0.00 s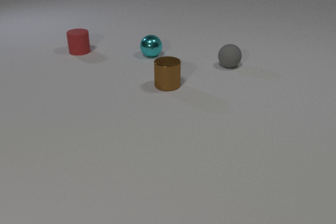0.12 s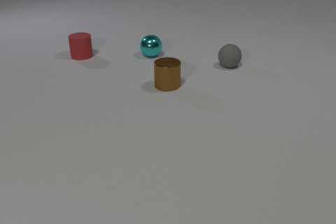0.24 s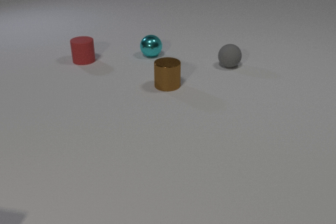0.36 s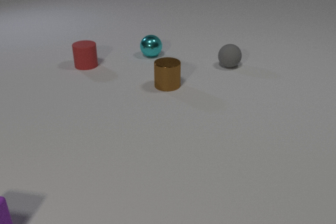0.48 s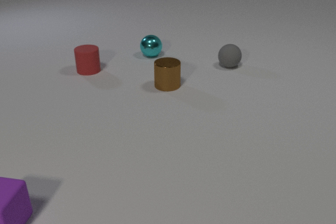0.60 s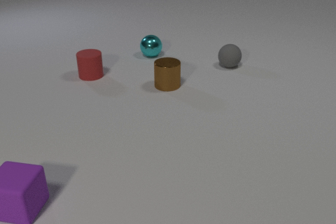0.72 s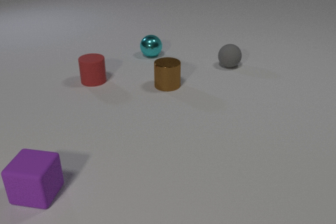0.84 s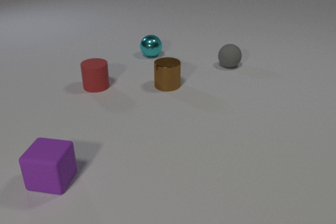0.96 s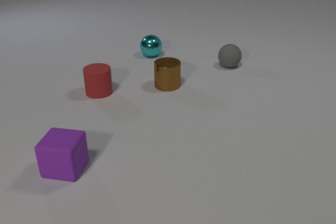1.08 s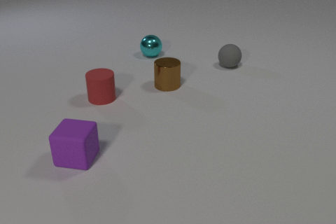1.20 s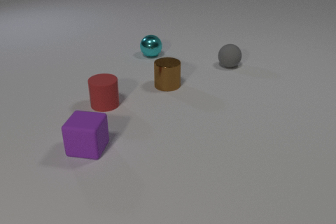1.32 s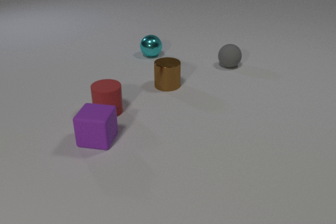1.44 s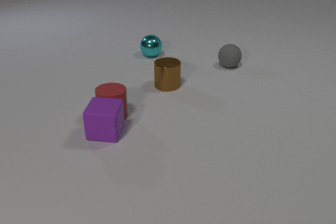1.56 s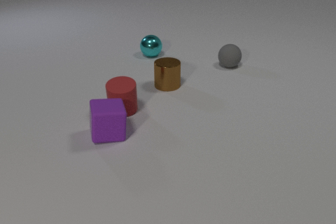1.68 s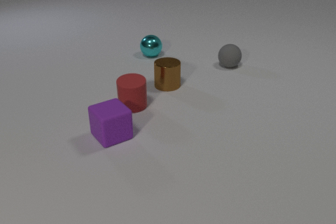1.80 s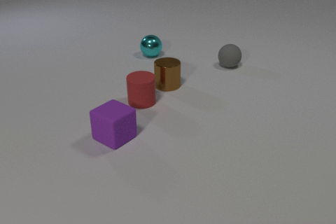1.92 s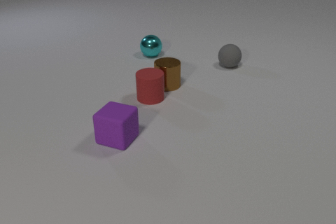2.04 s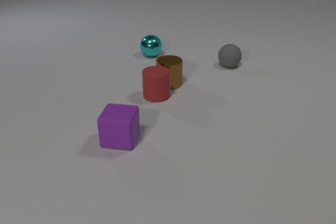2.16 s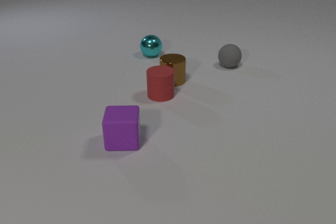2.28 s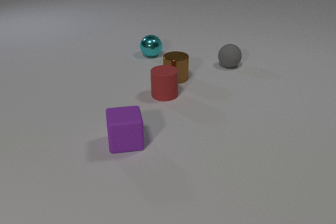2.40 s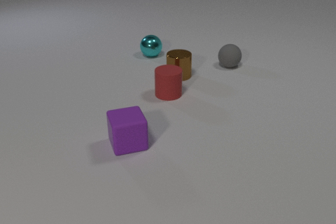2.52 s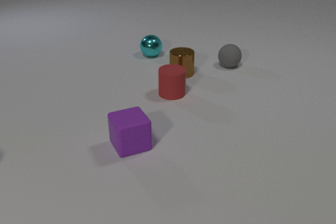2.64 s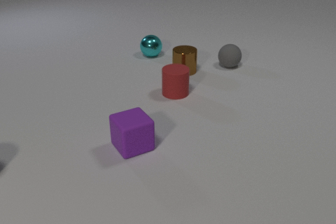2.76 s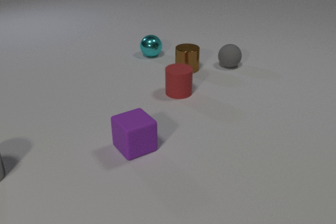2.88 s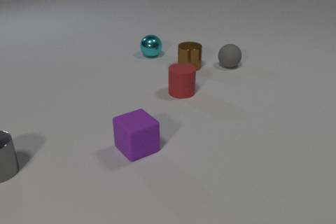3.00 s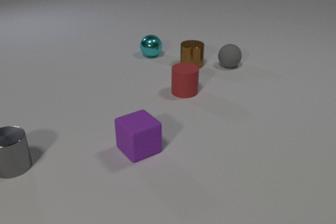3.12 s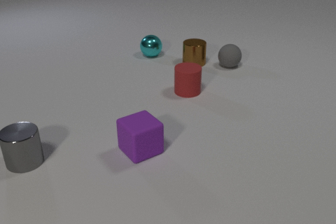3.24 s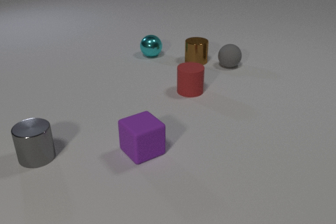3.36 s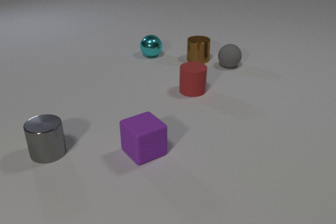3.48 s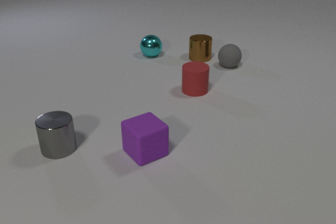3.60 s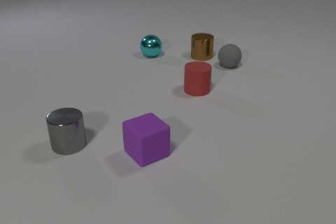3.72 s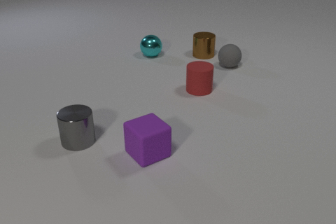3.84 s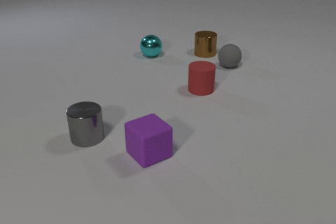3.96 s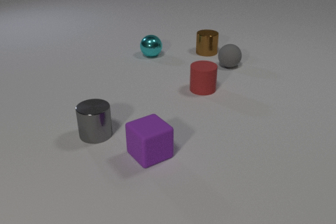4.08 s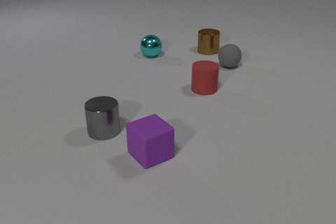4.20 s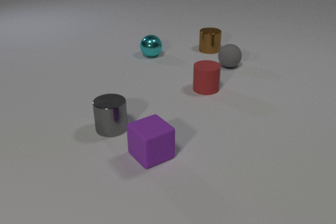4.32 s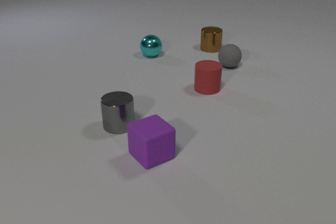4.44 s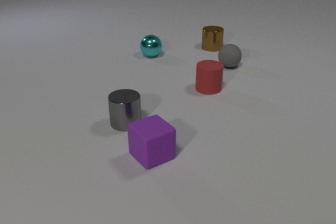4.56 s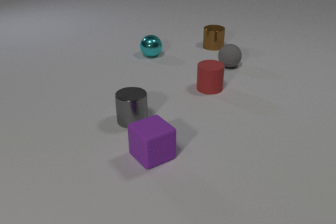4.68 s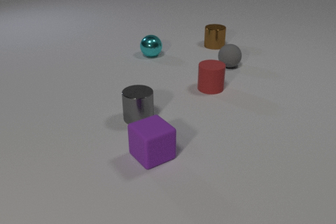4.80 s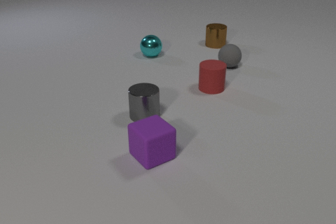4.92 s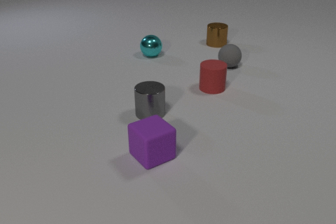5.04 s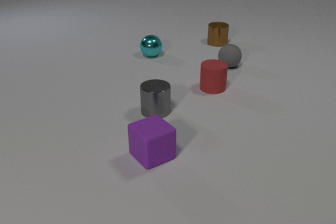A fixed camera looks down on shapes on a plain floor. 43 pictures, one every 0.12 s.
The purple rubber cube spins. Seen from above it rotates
counterclockwise.
The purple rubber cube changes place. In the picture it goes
to the right.
0.00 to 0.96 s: The purple rubber cube comes in at the left edge, slides to the right and away from the camera. The red rubber cylinder slides toward the camera.
0.96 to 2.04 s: The purple rubber cube slides to the right and away from the camera, spins counterclockwise seen from above by about 90 degrees, its near face sliding to the right. The red rubber cylinder slides to the right. The purple rubber cube and the red rubber cylinder collide. The red rubber cylinder and the brown metal cylinder collide.
2.04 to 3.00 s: The purple rubber cube slides to the right and toward the camera, spins counterclockwise seen from above by about 45 degrees, its near face sliding to the right. The red rubber cylinder slides to the right. The brown metal cylinder slides away from the camera and to the right. The gray metal cylinder comes in at the left edge, slides to the right.
3.00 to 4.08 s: The purple rubber cube slides to the right and toward the camera. The red rubber cylinder slides to the right. The brown metal cylinder slides away from the camera and to the right. The gray metal cylinder slides to the right and away from the camera.
4.08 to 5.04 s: The red rubber cylinder slides to the right. The brown metal cylinder slides away from the camera. The gray metal cylinder slides to the right and away from the camera.
What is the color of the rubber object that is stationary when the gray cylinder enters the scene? gray.
What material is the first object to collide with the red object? rubber.
What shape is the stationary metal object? sphere.
